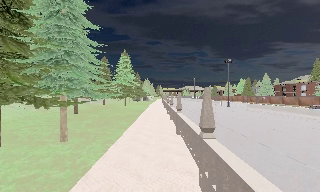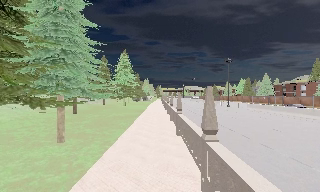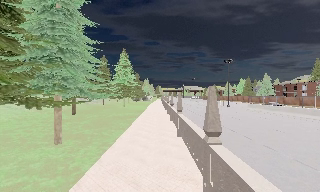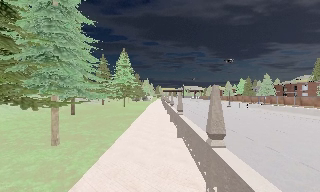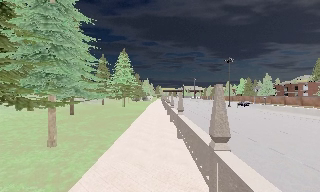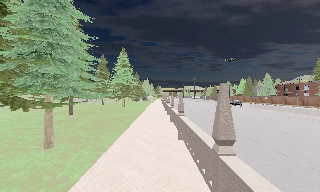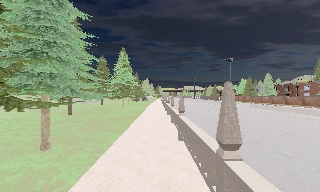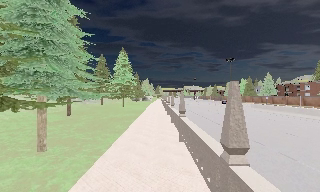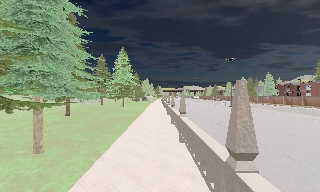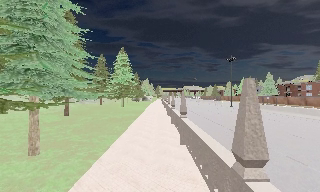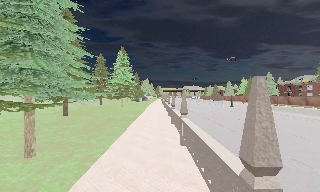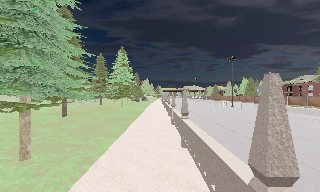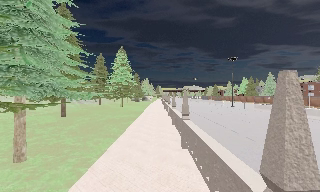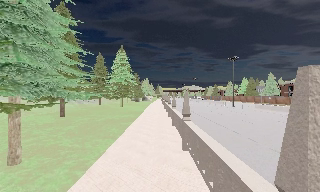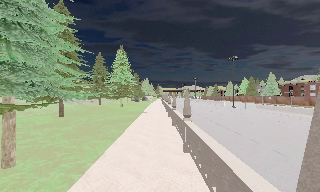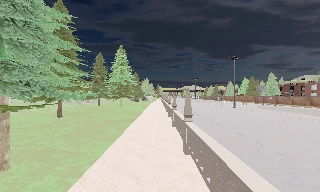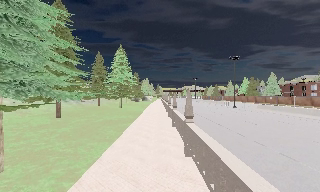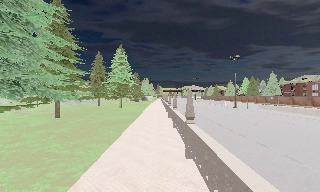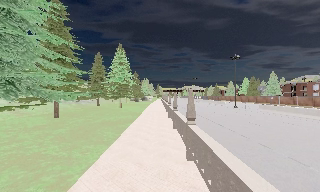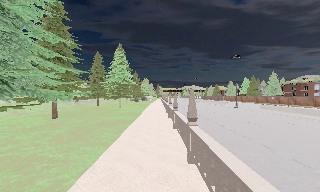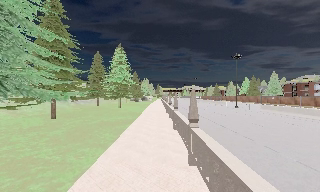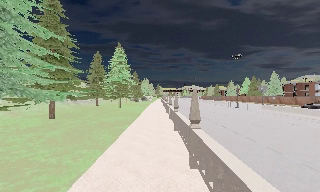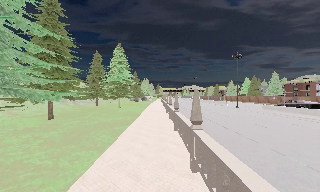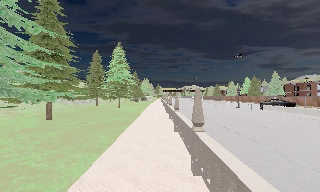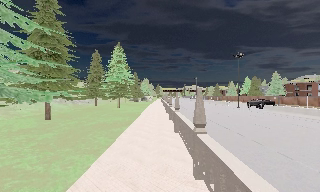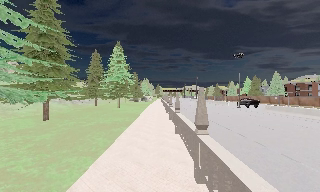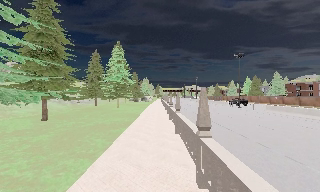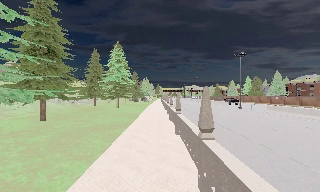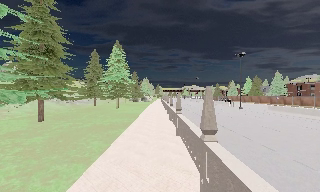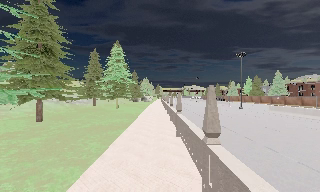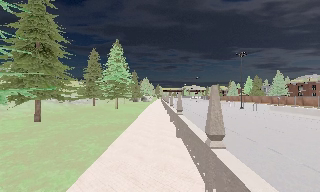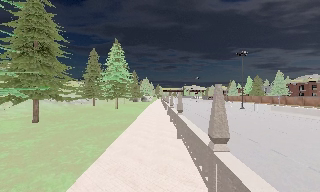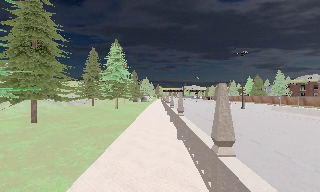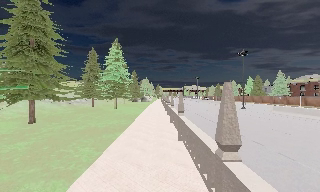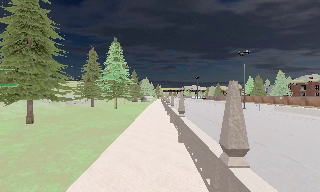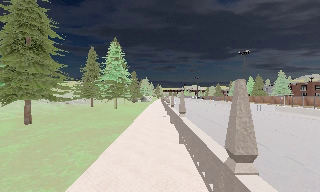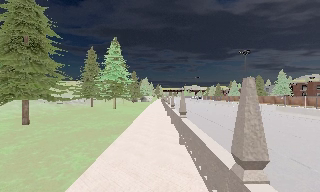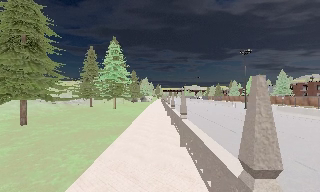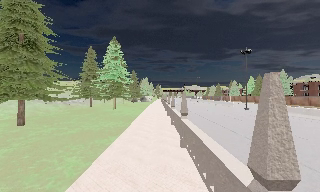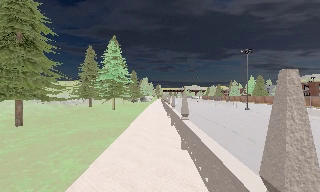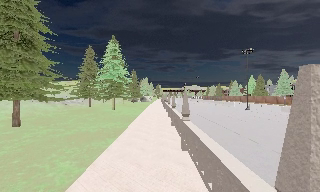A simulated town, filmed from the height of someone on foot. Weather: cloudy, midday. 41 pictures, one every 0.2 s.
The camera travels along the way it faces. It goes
forward.
0.0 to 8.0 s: The camera travels forward, about 9 m, so what stands in front looms larger.
The film runs forward here.
